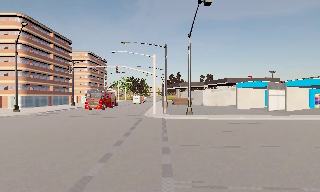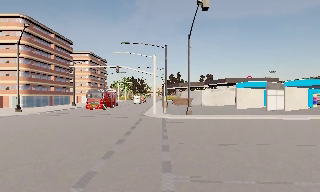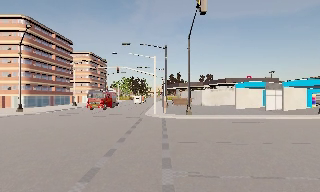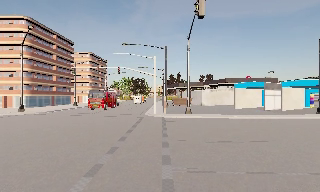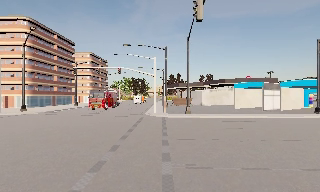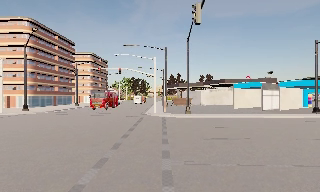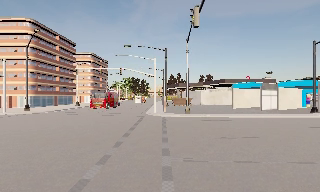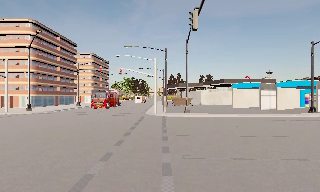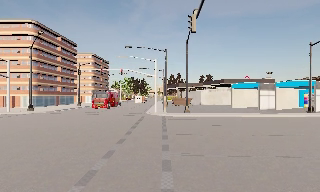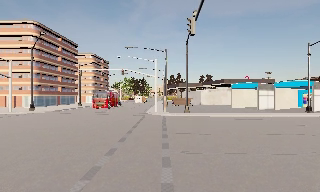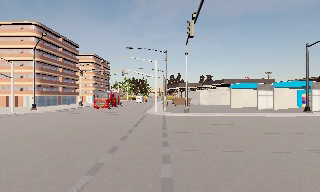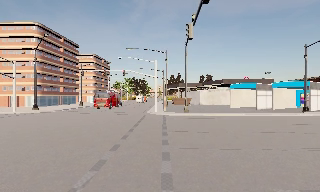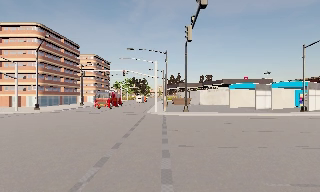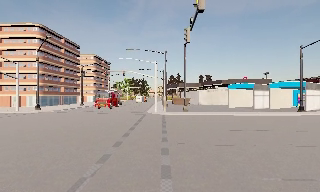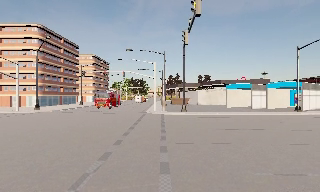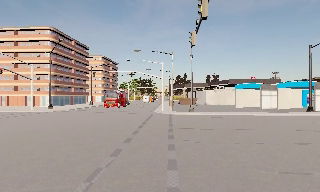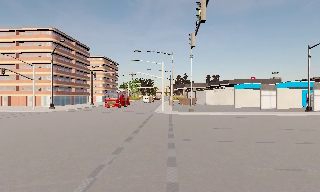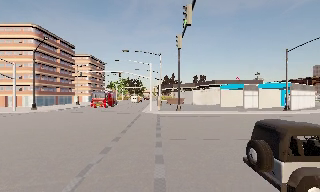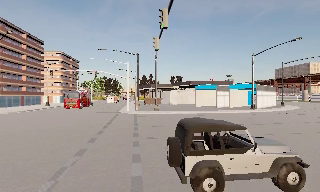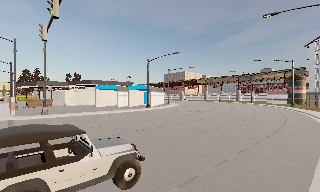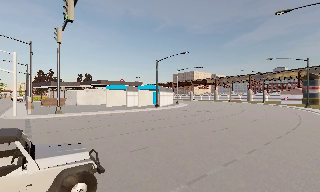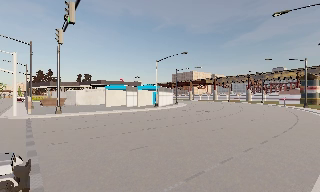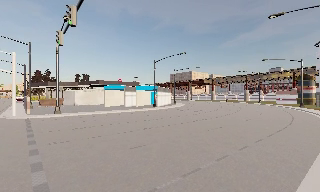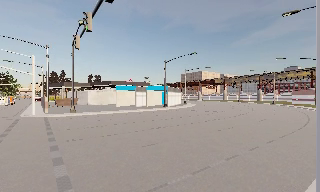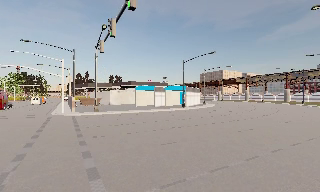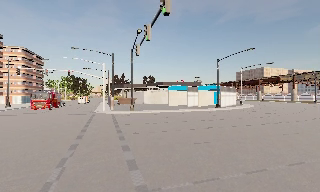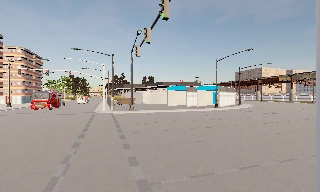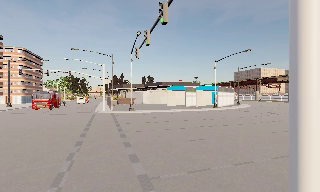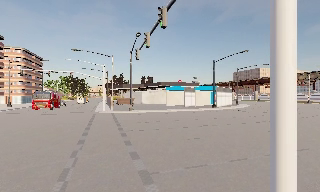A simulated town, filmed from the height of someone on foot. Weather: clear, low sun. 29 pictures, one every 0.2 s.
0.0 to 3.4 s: The camera travels backward, about 5 m, so what stands in front gets smaller.
3.4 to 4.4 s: The scene slides to the left, as the camera pans about 40 degrees to its right. It travels backward, about 1 m.
4.4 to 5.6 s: The scene slides to the right, as the camera pans about 20 degrees to its left. It travels backward, about 2 m, so what stands in front gets smaller.
The film runs backward here.
